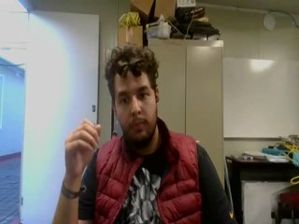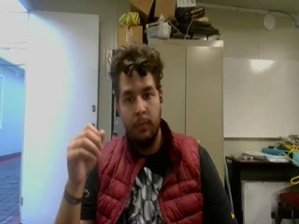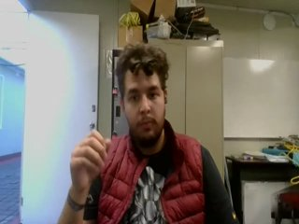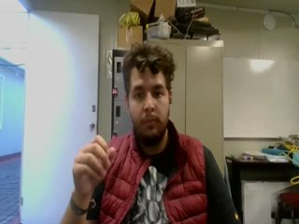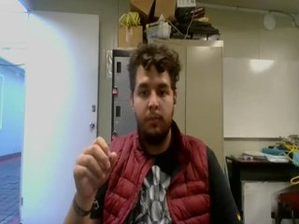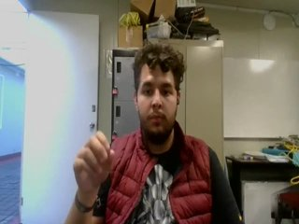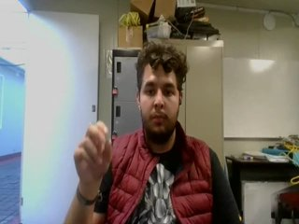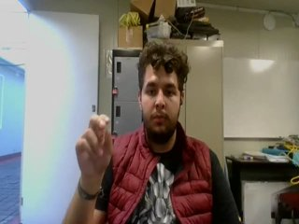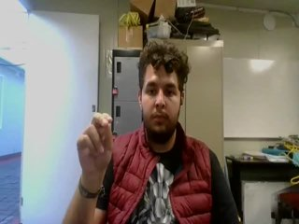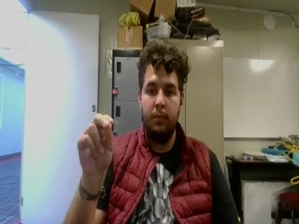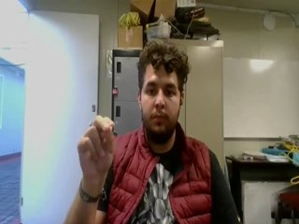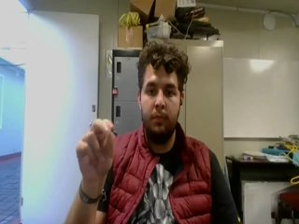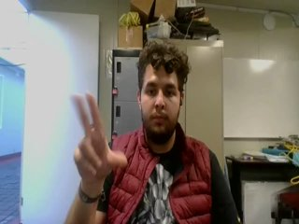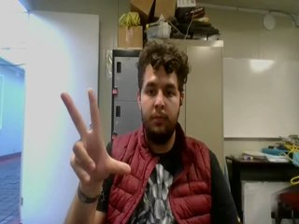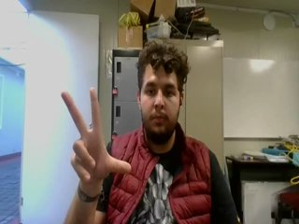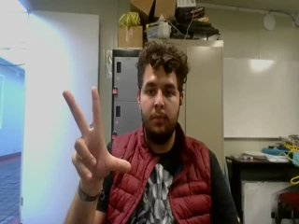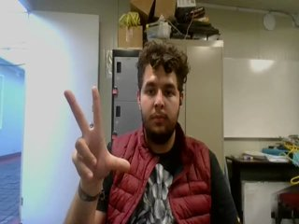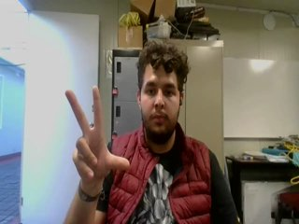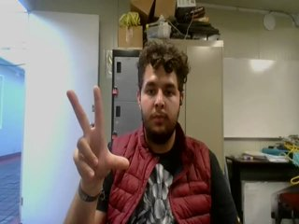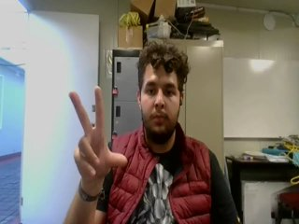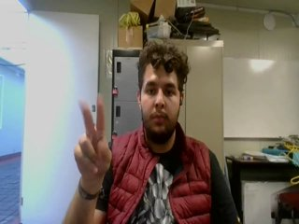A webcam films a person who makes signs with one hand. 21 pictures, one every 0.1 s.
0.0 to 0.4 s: Non-gesture.
0.5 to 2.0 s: Zoom in.
